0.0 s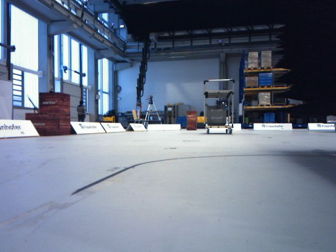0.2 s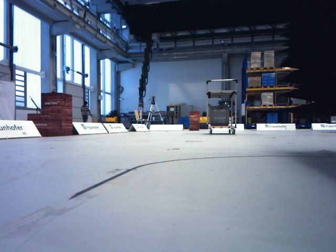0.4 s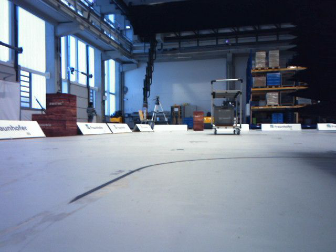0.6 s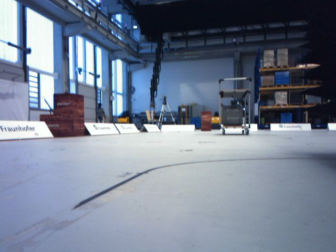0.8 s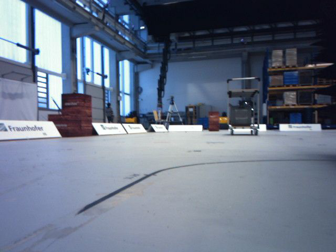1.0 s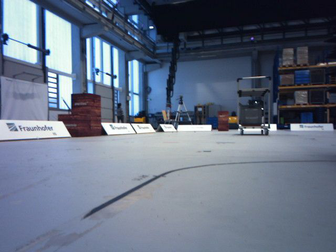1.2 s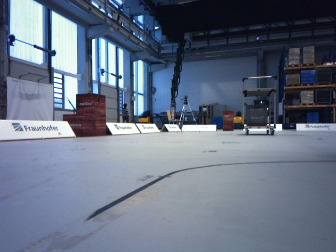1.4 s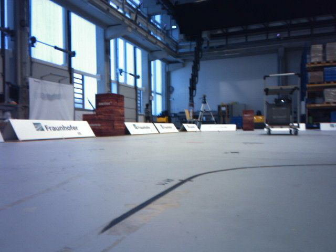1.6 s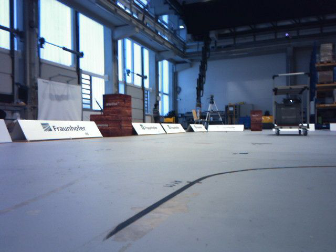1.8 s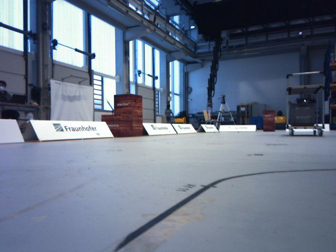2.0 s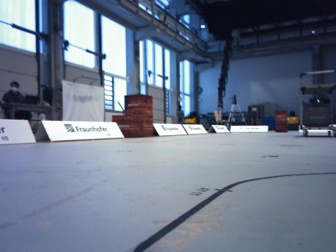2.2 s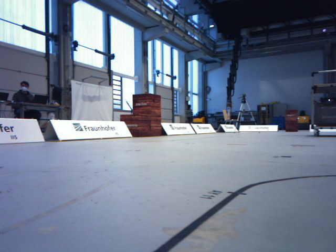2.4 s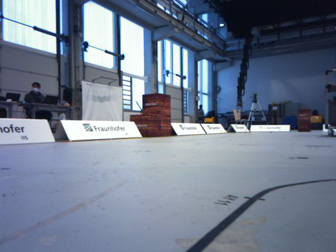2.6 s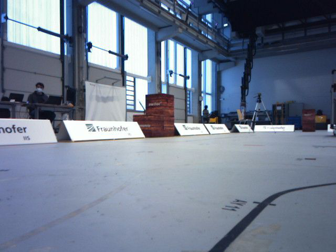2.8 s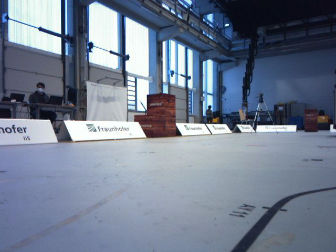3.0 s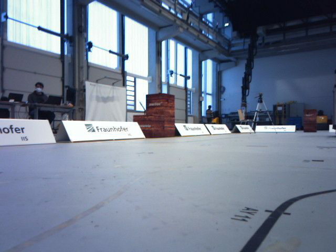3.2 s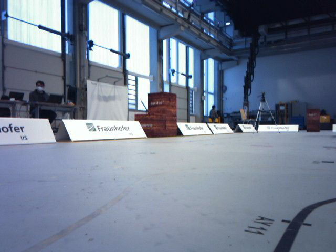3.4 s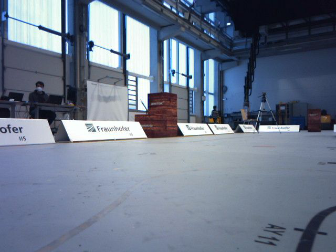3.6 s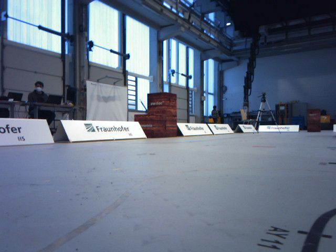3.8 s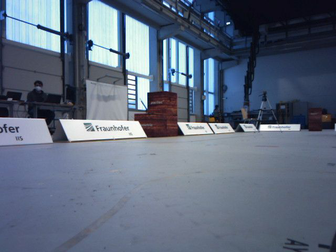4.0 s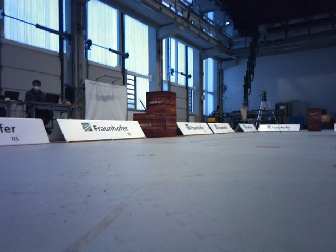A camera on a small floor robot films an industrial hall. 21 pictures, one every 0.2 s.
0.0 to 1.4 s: The scene slides to the right, as the camera pans about 10 degrees to its left. It travels forward, about 0.3 m, so what stands in front looms larger.
1.4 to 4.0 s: The camera pans to its left, which is counterclockwise from overhead, by about 10 degrees. It travels forward, about 0.5 m, so what stands in front looms larger.
The film runs forward here.
